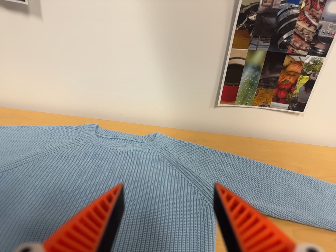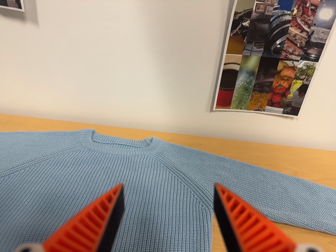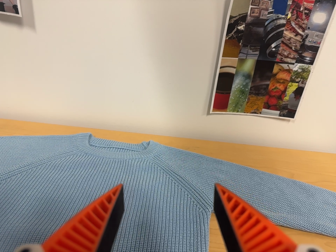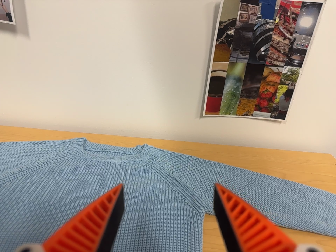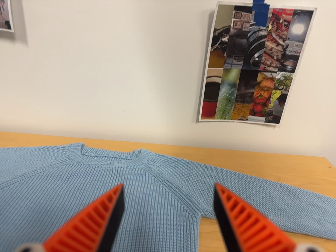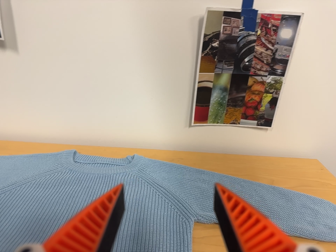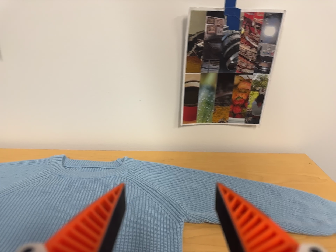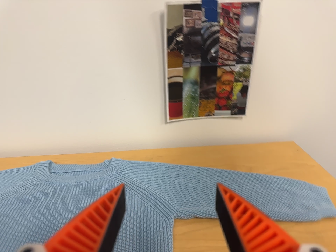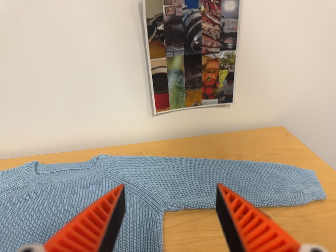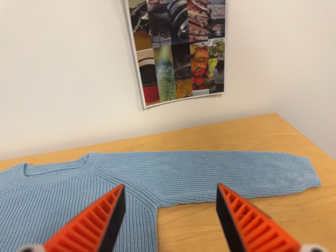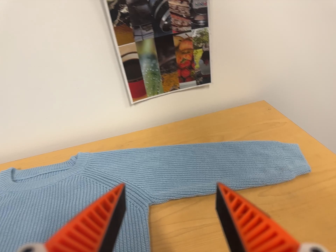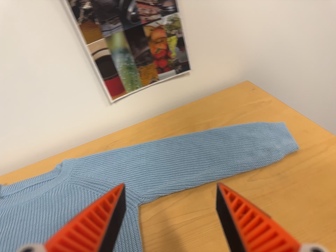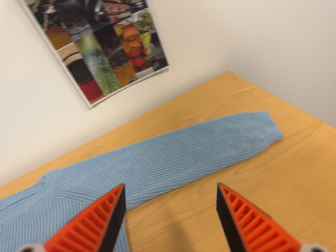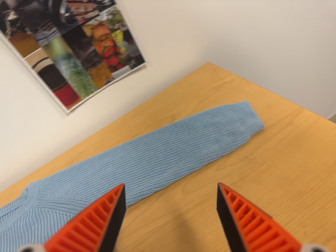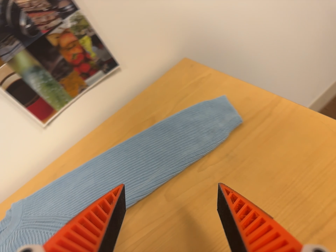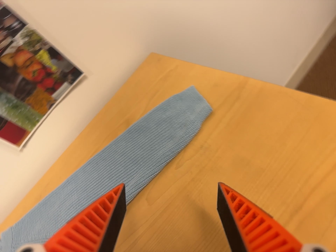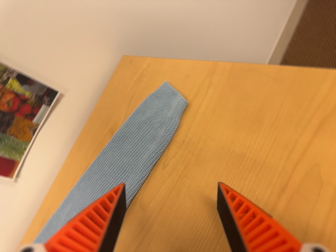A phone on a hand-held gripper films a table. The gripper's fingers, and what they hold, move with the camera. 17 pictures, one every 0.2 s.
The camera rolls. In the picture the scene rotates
counterclockwise.
0.0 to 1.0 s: The camera shifts only a little, or ends up much as it began.
1.0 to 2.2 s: The camera travels to its right and forward, about 12 cm, so close, fixed things drift to the left. Its aim tips toward the bottom of its view by about 10 degrees. It rolls about its line of sight by about 25 degrees, and the scene rotates counterclockwise.
2.2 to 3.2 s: The camera travels to its right, about 18 cm, so close, fixed things drift to the left. It rolls about its line of sight by about 40 degrees, and the scene rotates counterclockwise.
The film runs backward here.
